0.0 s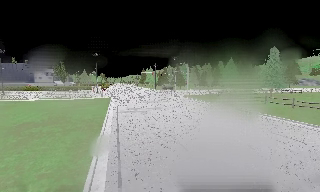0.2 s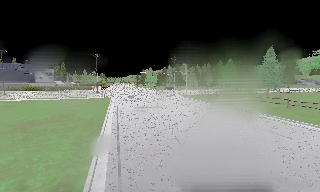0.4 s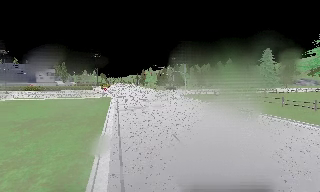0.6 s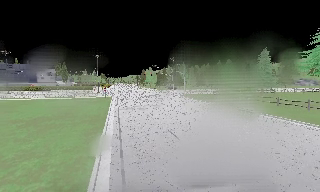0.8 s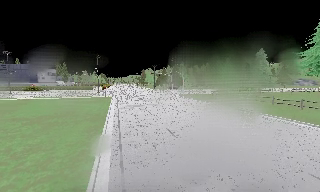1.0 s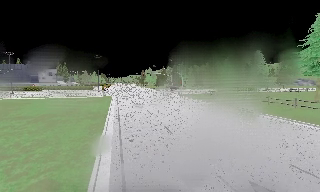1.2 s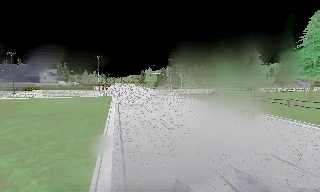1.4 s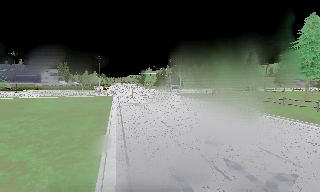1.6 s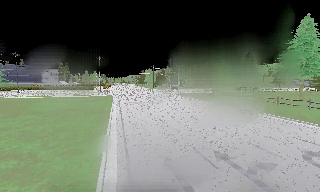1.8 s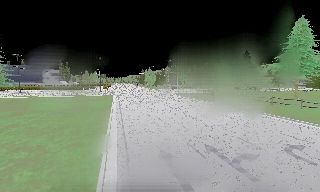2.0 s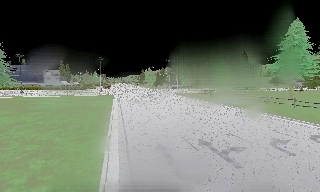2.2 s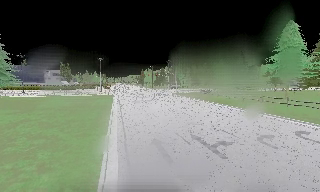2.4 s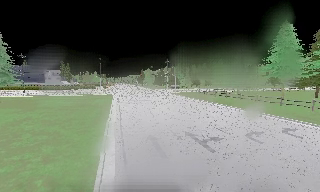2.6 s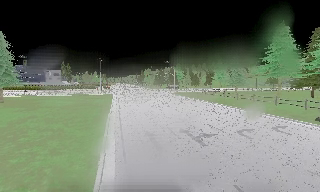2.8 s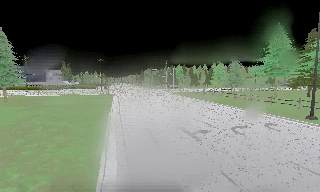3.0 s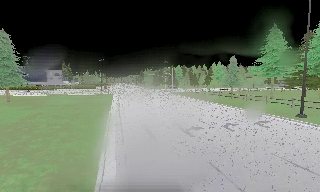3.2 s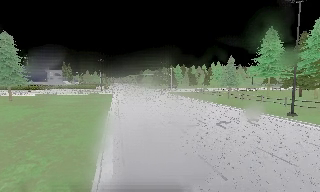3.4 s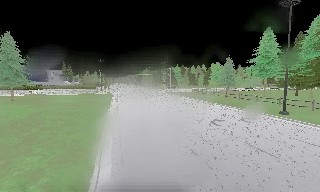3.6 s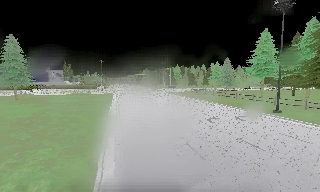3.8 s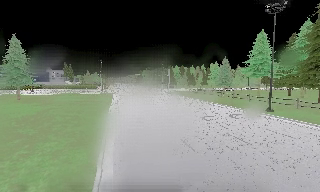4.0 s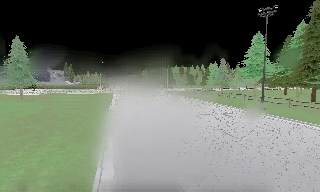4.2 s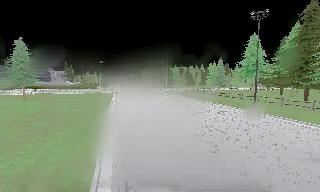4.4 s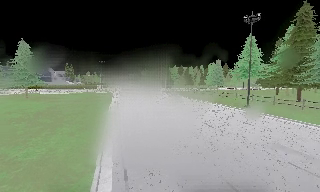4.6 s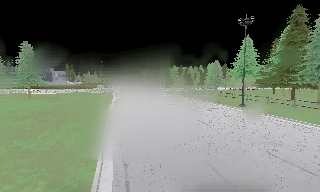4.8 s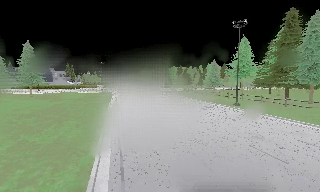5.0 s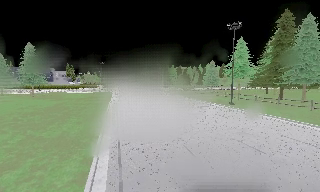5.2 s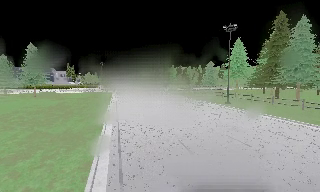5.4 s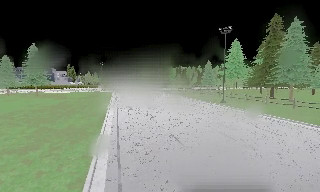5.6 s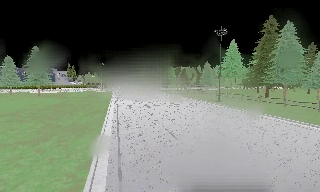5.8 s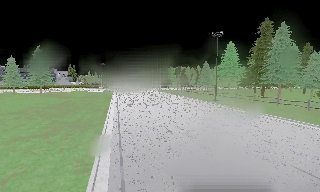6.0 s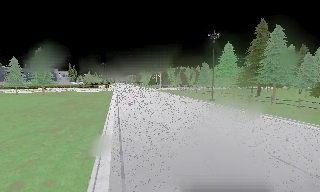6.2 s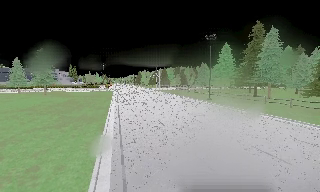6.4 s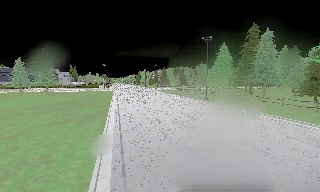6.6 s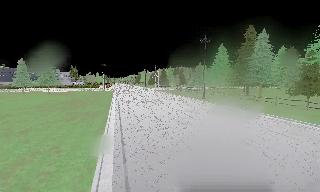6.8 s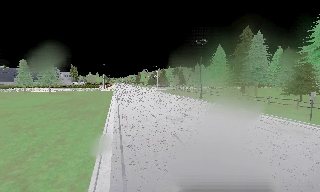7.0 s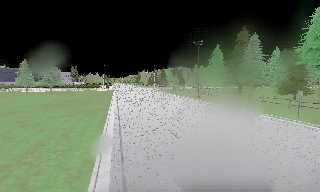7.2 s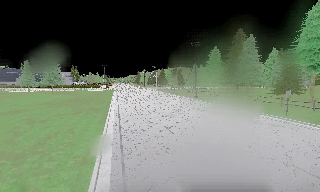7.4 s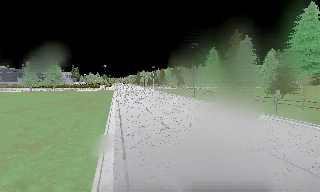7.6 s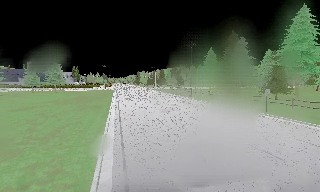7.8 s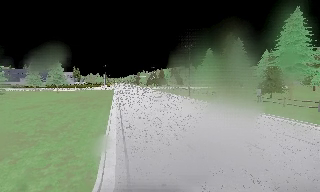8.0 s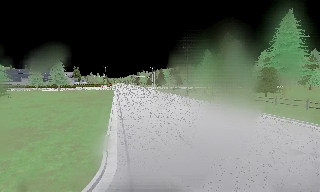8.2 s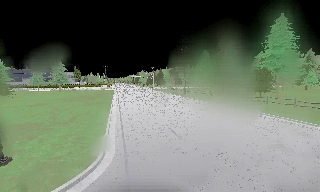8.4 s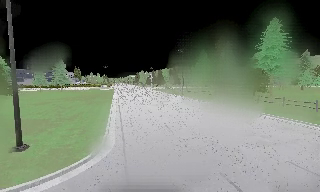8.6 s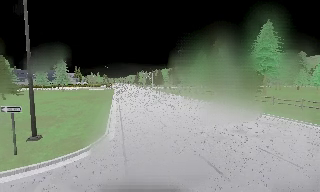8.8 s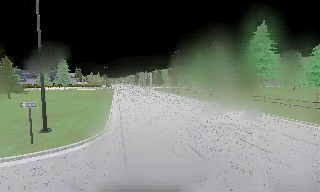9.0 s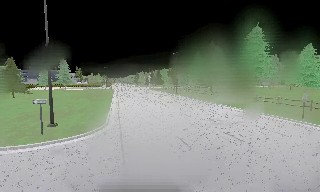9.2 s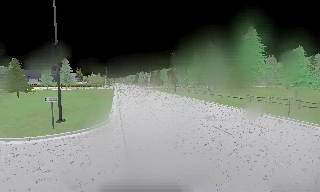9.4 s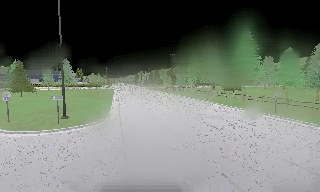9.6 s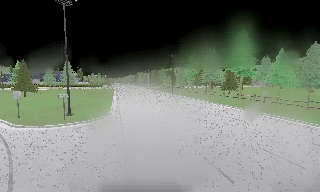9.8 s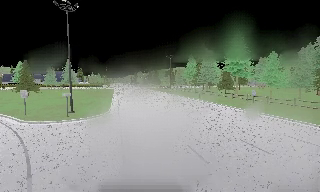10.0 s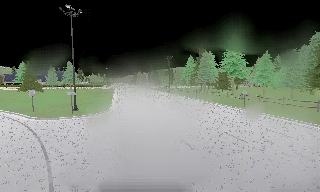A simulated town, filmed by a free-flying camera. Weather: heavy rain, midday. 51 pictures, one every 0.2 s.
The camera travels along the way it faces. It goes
backward.
0.0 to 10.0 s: The camera travels backward, about 50 m, so what stands in front gets smaller. It gains speed.
The film runs backward here.
